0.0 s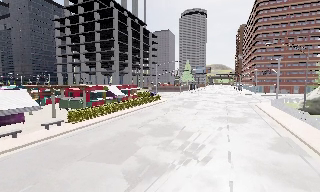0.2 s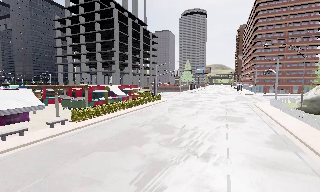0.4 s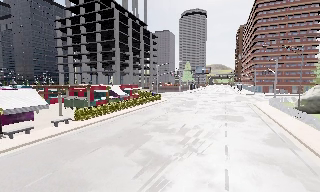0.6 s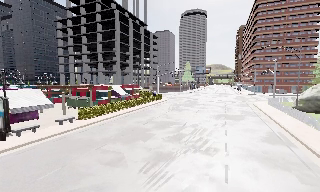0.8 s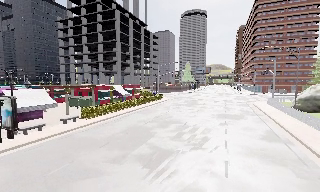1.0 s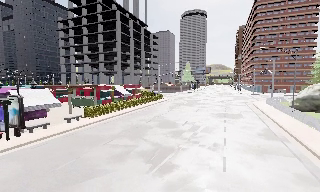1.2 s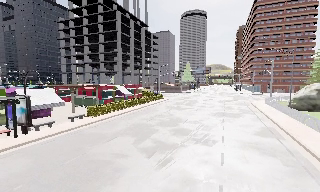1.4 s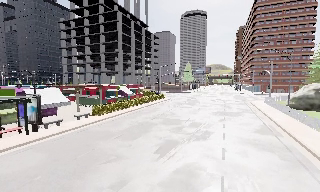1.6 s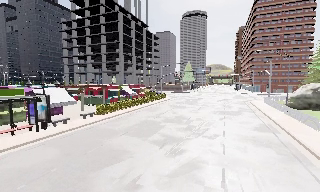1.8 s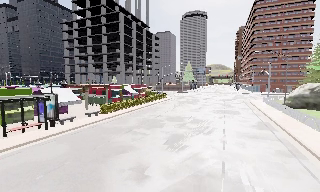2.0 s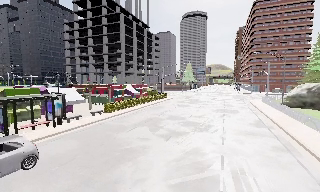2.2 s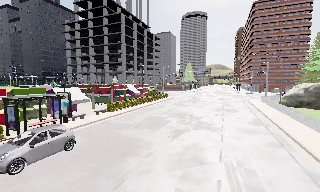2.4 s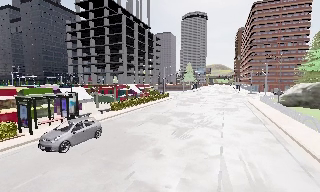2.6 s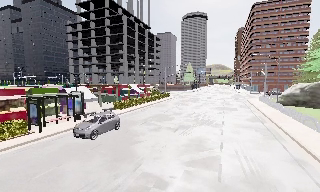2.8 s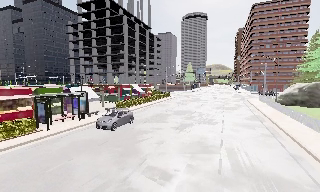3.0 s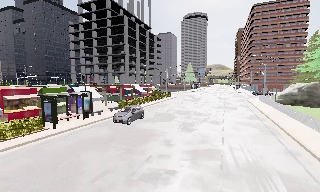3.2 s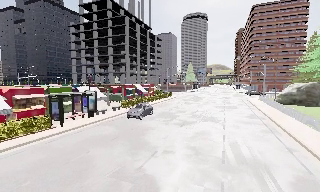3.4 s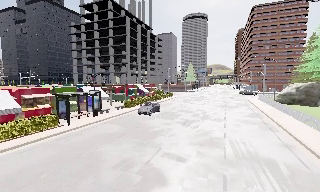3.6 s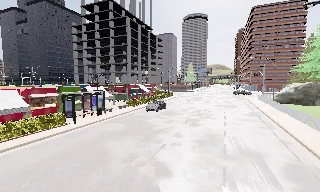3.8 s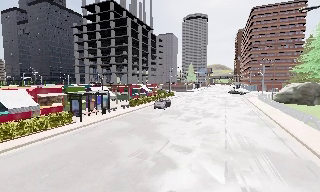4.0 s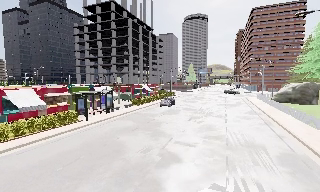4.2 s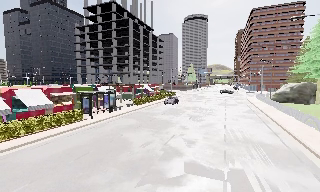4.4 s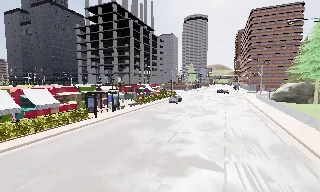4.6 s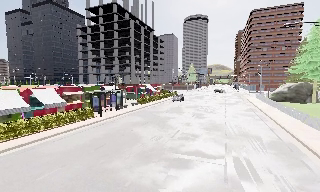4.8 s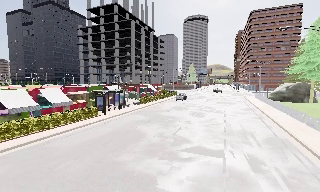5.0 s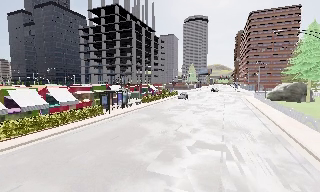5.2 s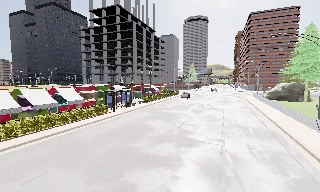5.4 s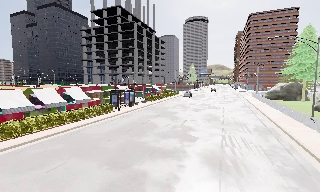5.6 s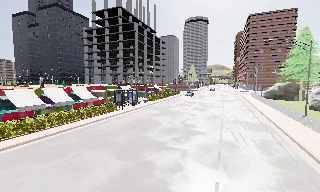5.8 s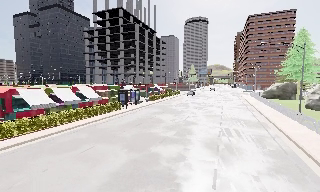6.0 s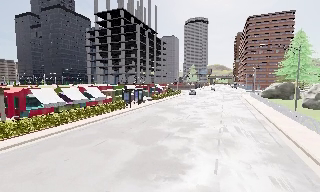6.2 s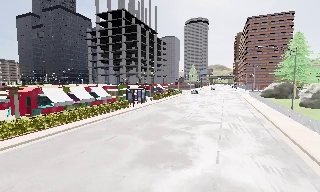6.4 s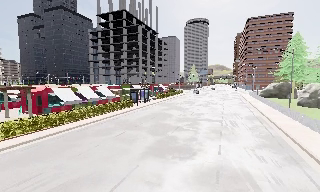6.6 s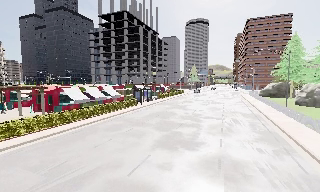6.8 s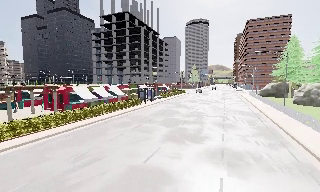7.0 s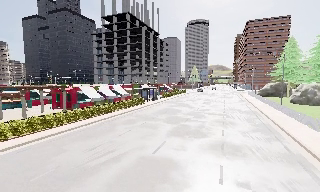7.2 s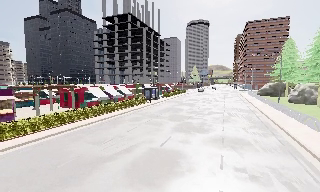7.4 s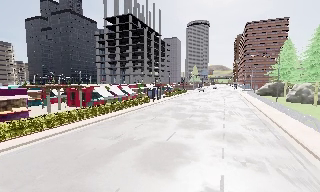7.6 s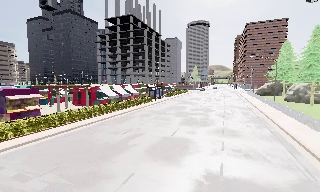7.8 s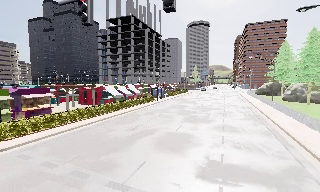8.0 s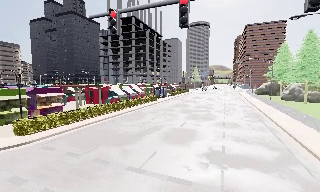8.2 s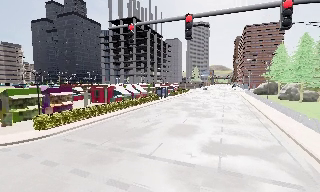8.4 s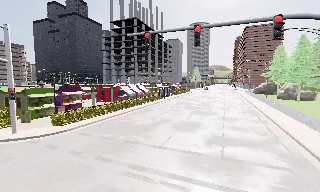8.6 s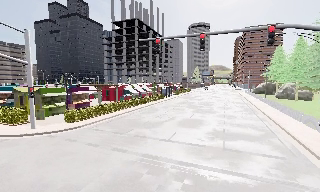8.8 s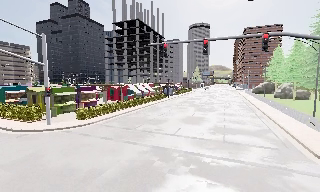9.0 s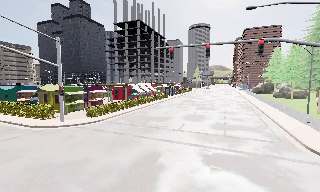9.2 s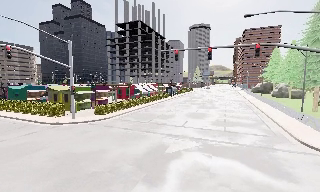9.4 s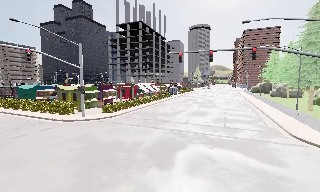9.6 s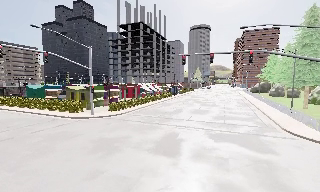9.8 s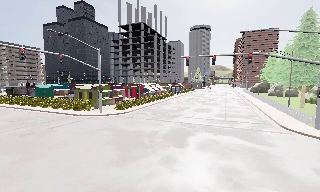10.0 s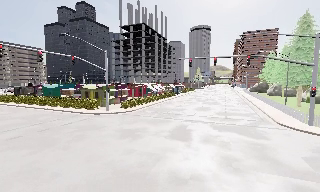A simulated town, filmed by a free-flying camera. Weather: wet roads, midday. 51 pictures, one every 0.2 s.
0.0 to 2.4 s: The camera travels backward, about 7 m, so what stands in front gets smaller. It gains speed.
2.4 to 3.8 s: The camera travels backward and to its left, about 4 m, so what stands in front gets smaller.
3.8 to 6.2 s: The camera travels backward, about 10 m, so what stands in front gets smaller.
6.2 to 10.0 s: The camera travels backward and to its left, about 25 m, so what stands in front gets smaller.
The film runs backward here.
